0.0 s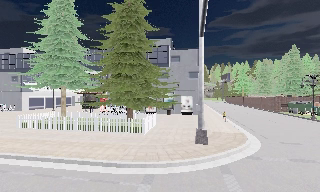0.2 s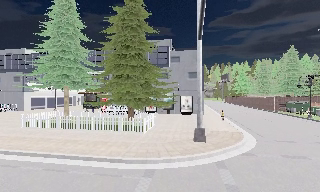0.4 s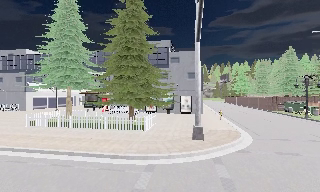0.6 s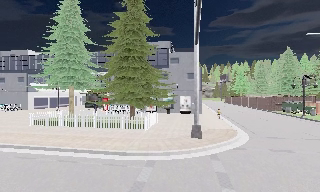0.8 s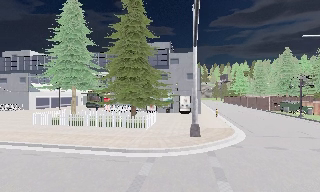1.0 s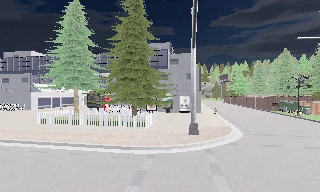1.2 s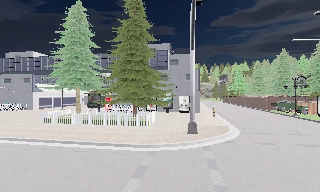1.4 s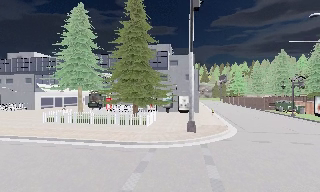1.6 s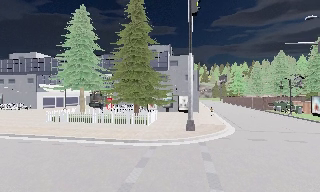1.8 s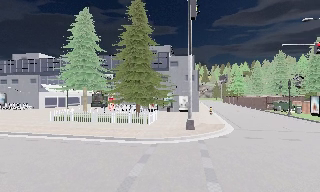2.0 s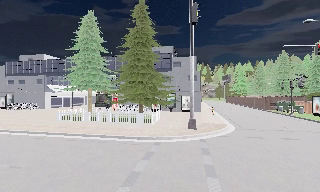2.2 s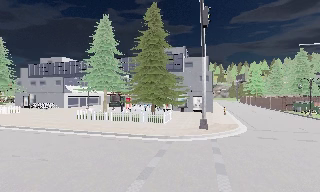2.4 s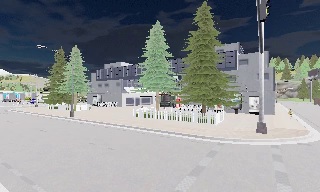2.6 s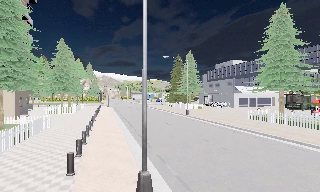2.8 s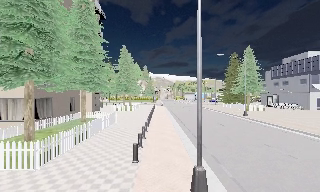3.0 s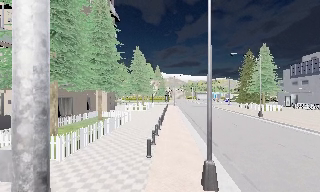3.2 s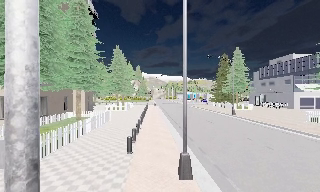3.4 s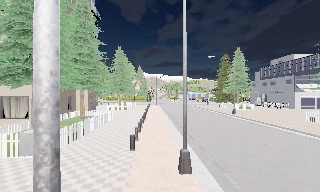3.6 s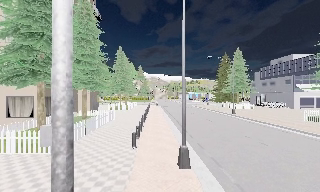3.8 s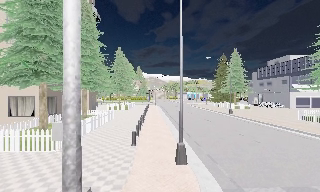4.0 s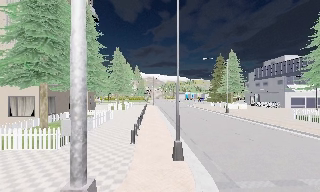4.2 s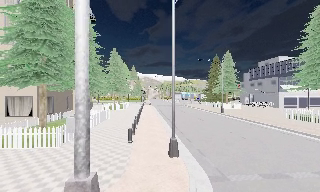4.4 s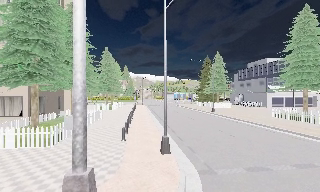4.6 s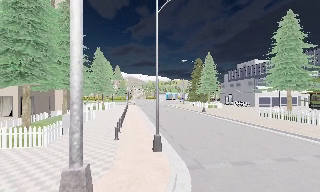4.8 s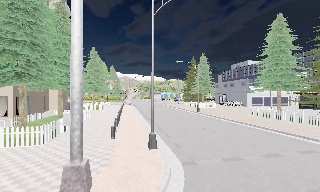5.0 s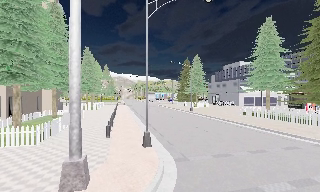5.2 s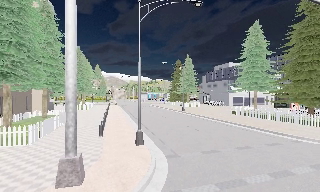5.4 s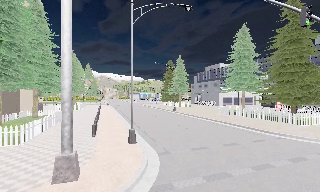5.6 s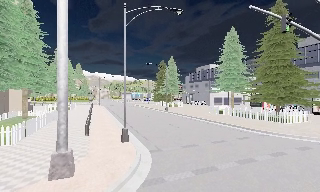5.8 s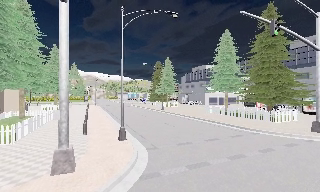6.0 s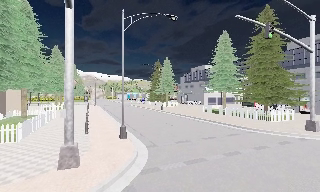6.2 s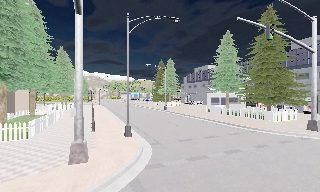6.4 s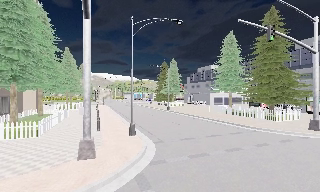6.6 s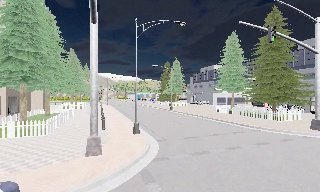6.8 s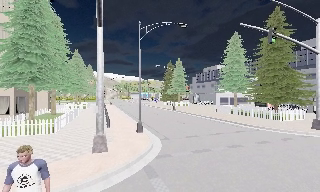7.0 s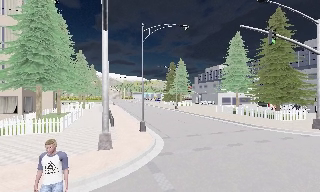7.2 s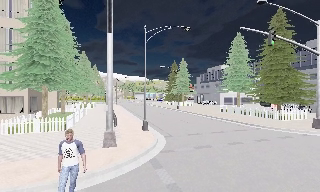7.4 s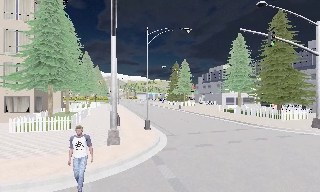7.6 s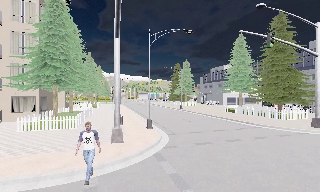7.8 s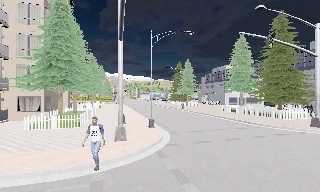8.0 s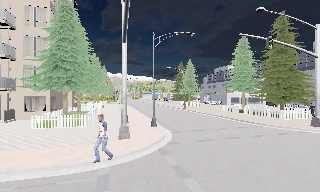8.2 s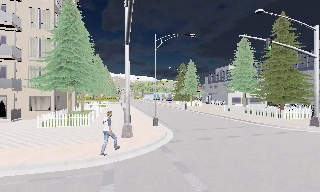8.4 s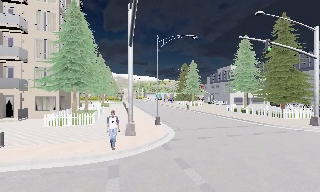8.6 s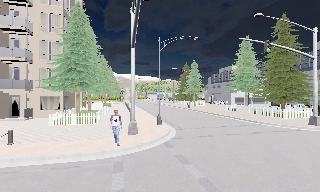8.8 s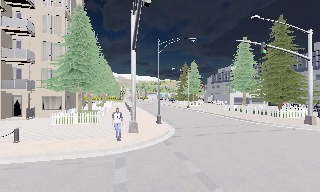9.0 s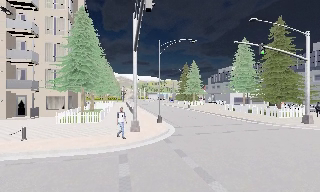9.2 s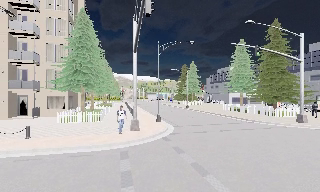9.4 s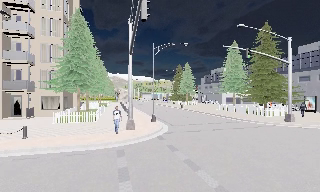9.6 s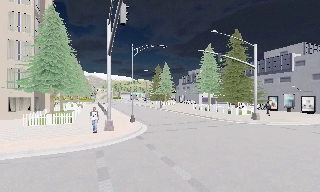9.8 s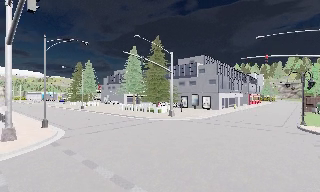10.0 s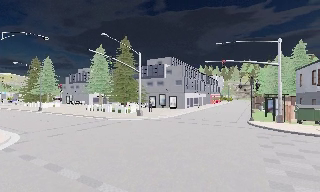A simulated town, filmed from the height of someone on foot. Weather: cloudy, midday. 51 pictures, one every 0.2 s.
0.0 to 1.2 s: The camera travels backward, about 2.5 m, so what stands in front gets smaller.
1.2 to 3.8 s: The camera swings to its left by about 75 degrees, and the scene slides to the right. It travels backward, about 4.5 m.
3.8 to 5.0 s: The camera pans to its right, which is clockwise from overhead, by about 10 degrees. It travels backward, about 2 m, so what stands in front gets smaller.
5.0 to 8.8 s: The camera travels backward, about 6 m, so what stands in front gets smaller.
8.8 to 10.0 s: The camera pans to its right, which is clockwise from overhead, by about 45 degrees. It travels backward, about 2.5 m.
The film runs backward here.
